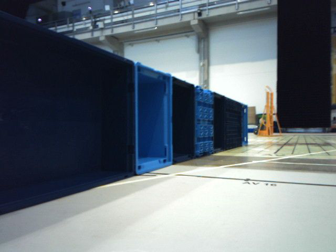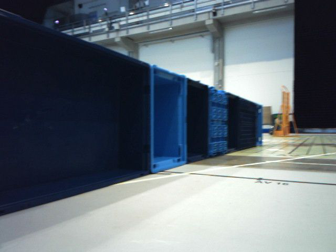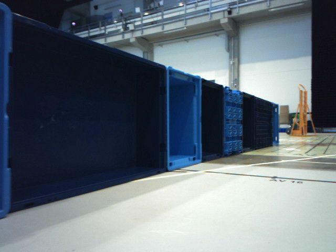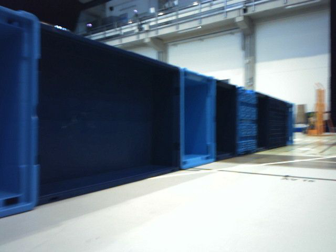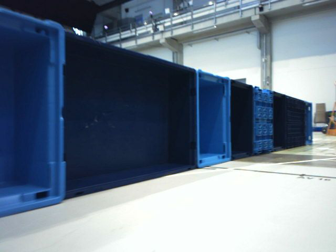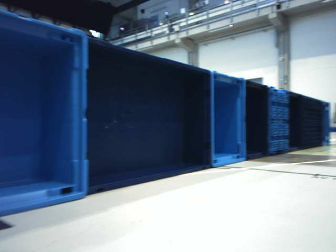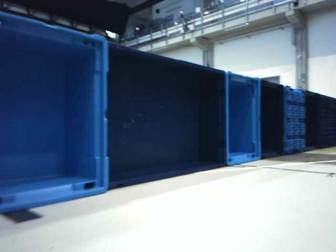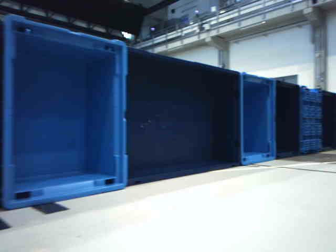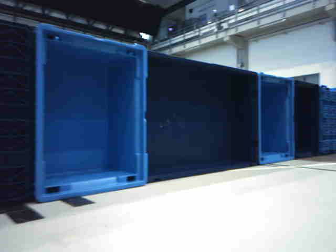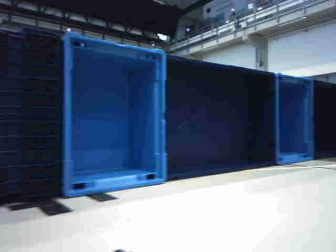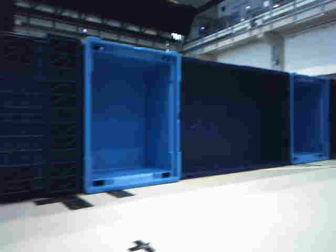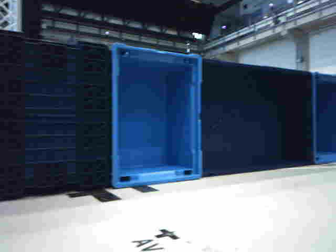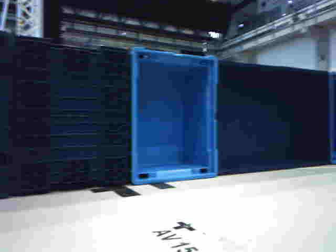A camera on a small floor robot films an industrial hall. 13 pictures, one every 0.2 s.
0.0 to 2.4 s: The scene slides to the right, as the camera pans about 40 degrees to its left. It travels backward, about 0.4 m.
The film runs backward here.
